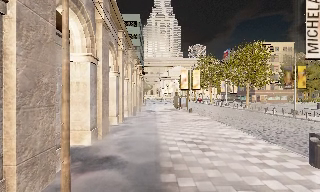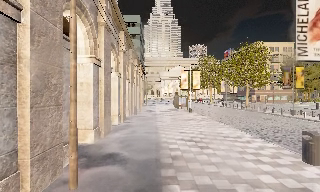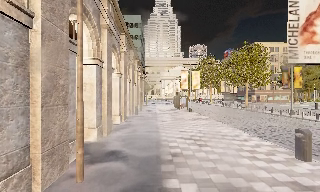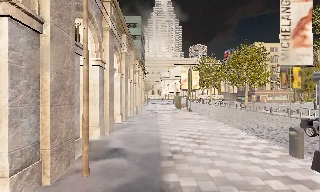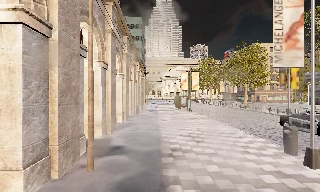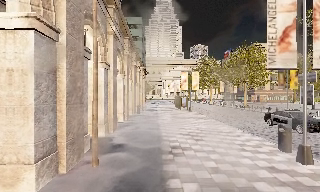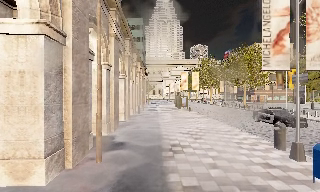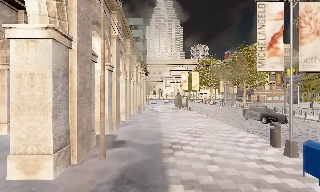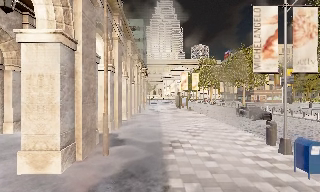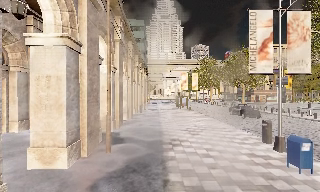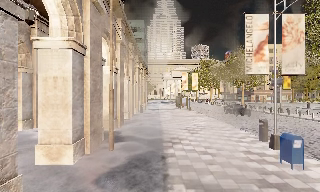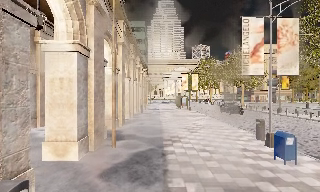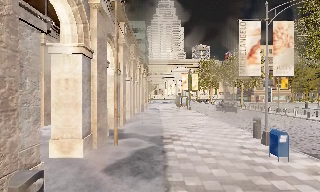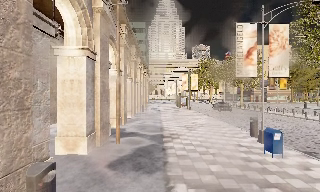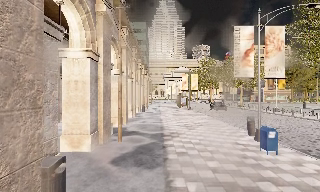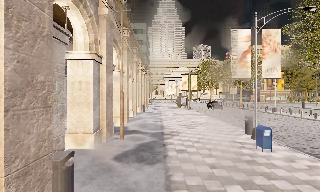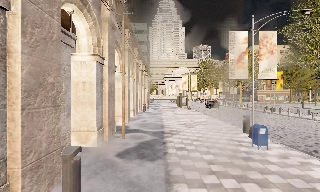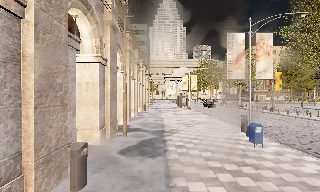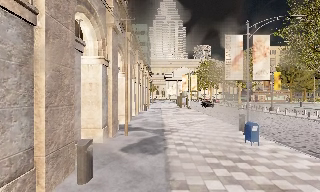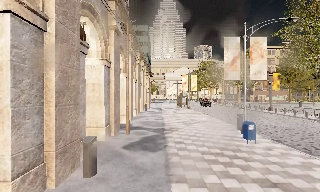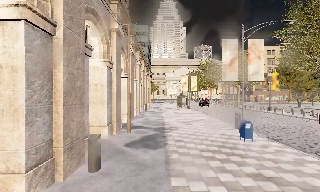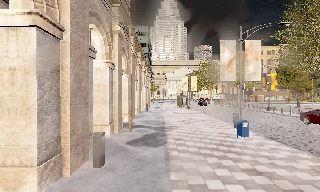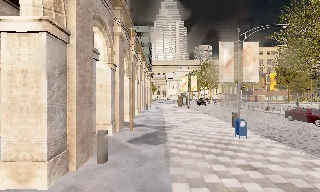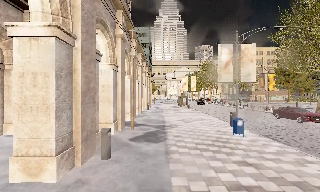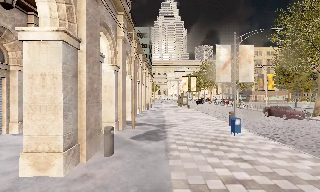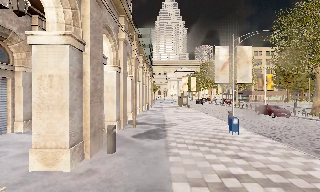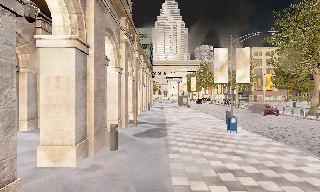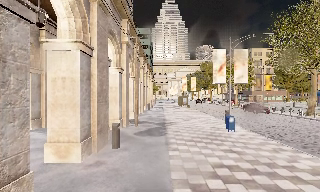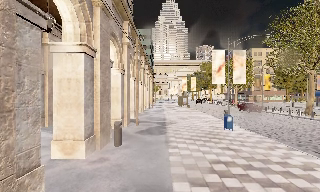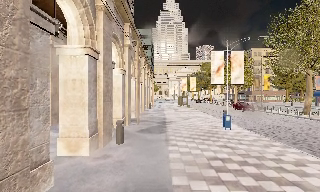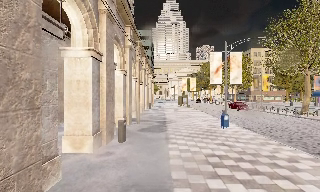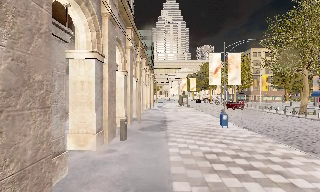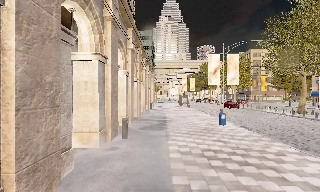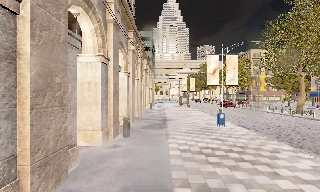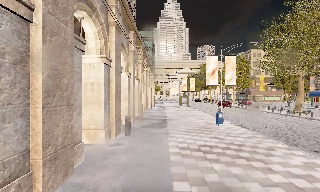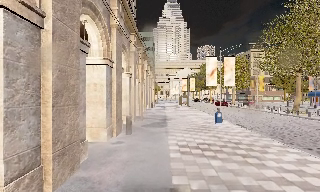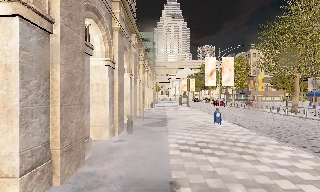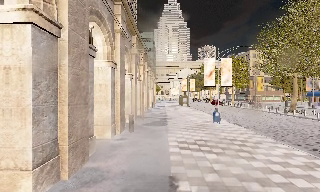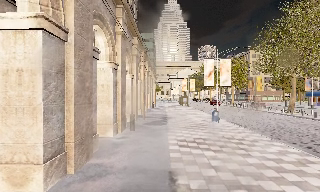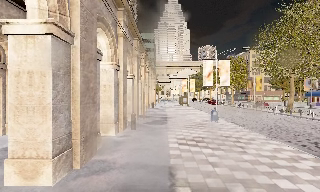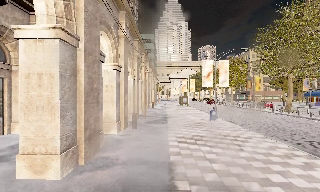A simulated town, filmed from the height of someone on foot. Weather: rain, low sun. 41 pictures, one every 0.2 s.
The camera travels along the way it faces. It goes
backward.
0.0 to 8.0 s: The camera travels backward, about 14 m, so what stands in front gets smaller.
The film runs backward here.
